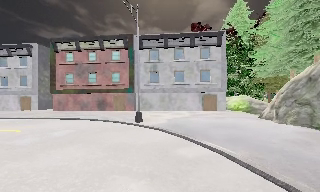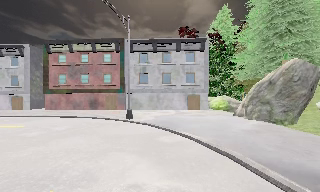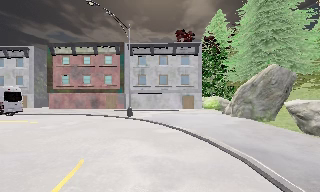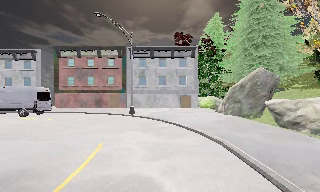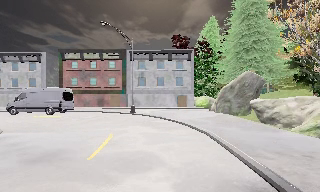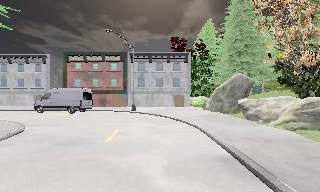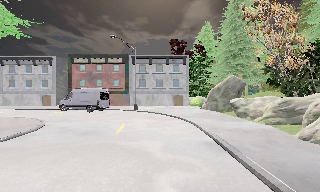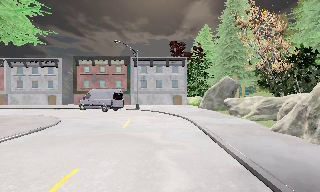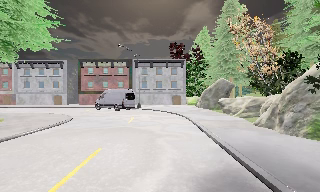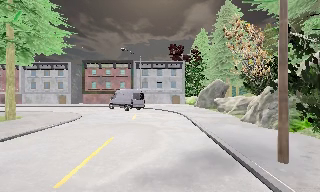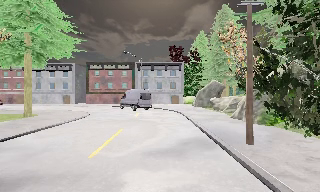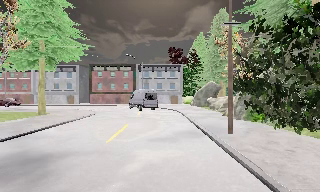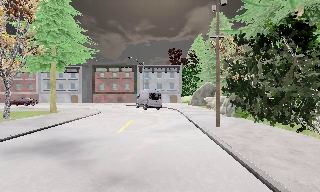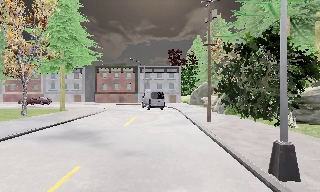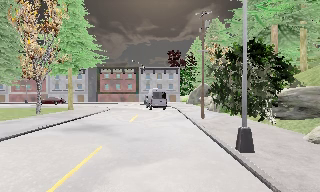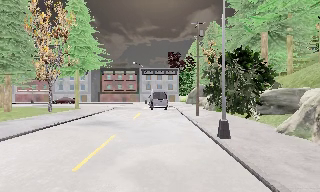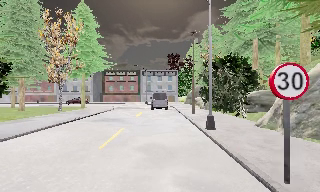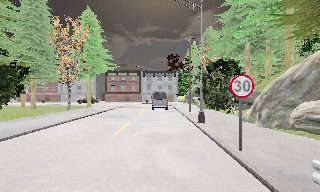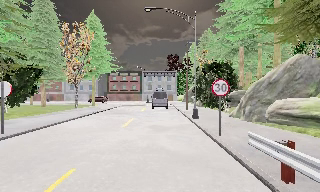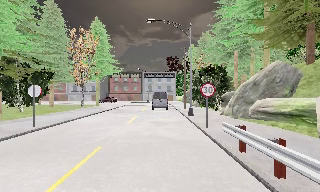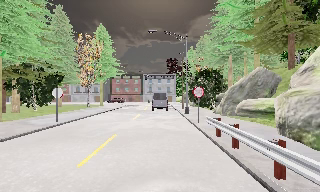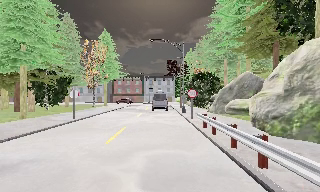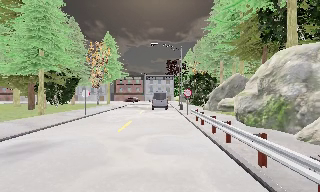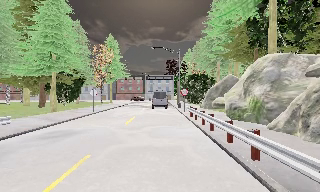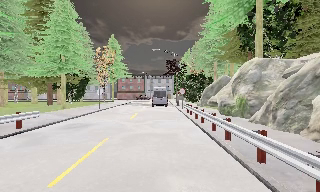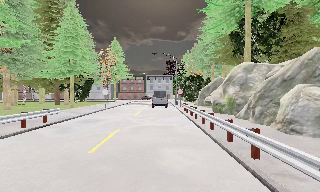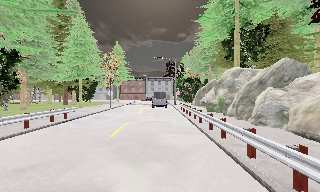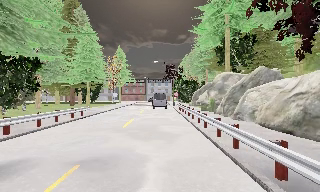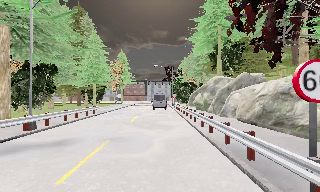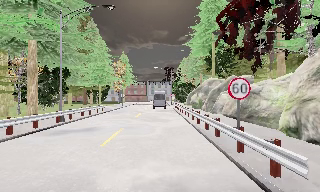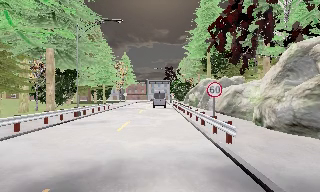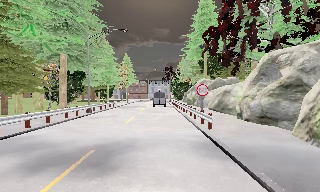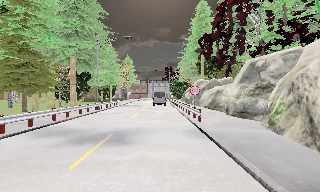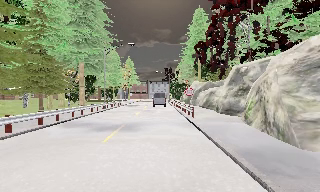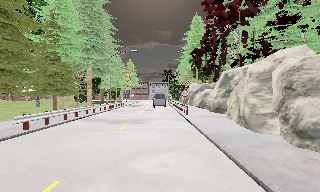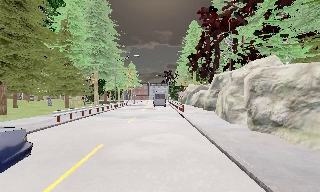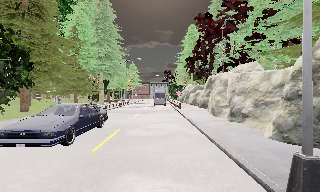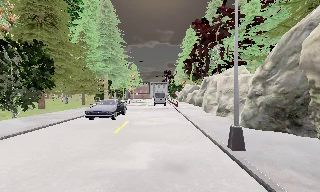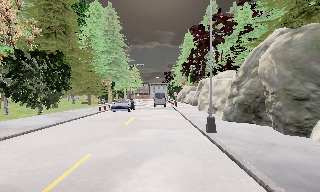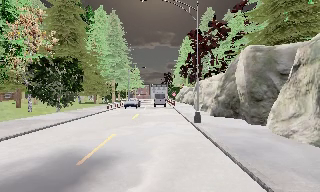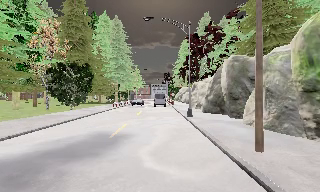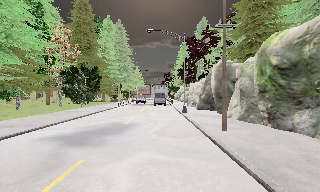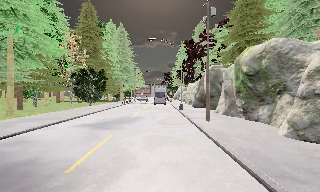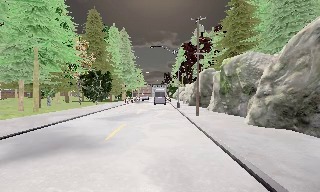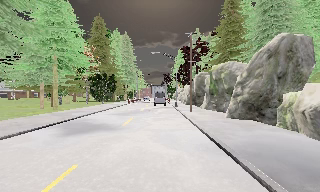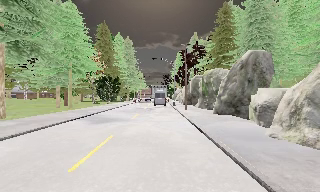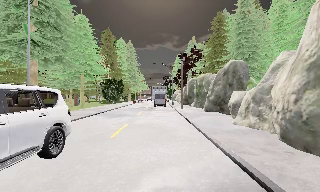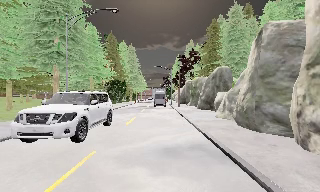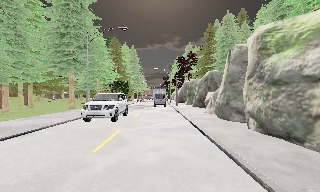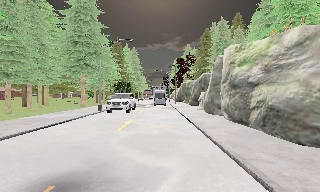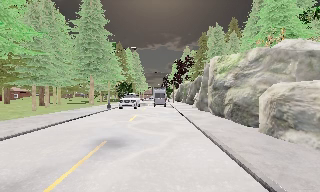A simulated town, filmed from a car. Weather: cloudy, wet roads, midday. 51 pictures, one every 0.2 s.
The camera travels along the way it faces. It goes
backward.
0.0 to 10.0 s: The camera travels backward, about 105 m, so what stands in front gets smaller. It gains speed.
The film runs backward here.
